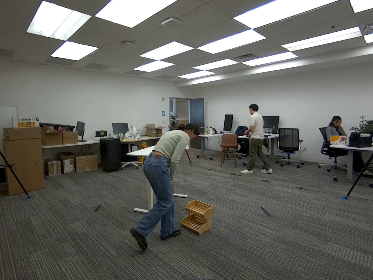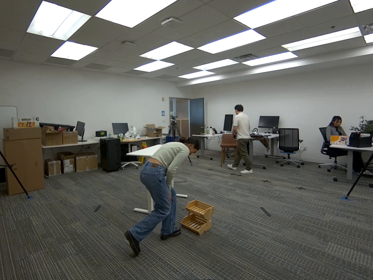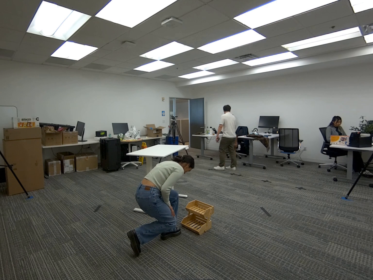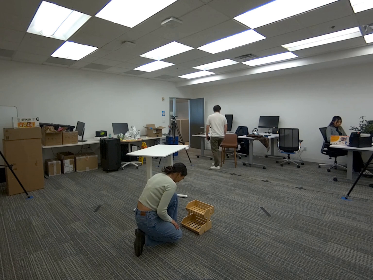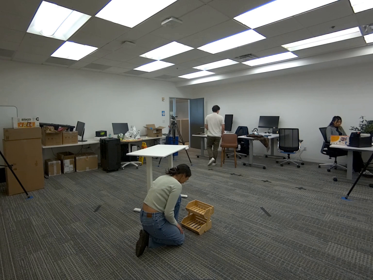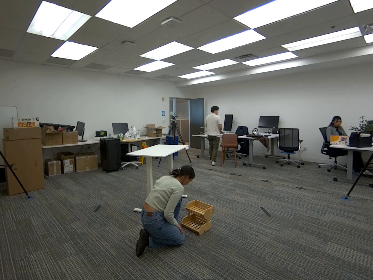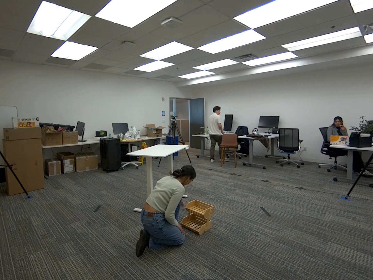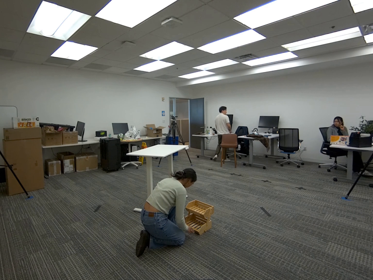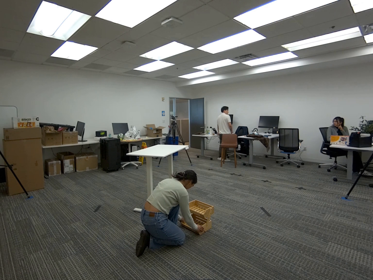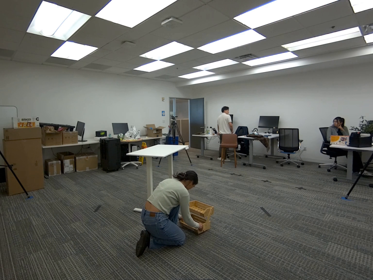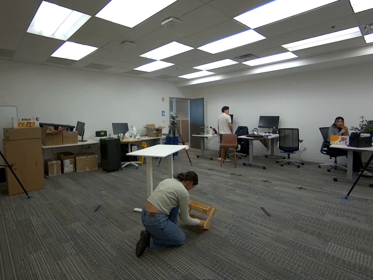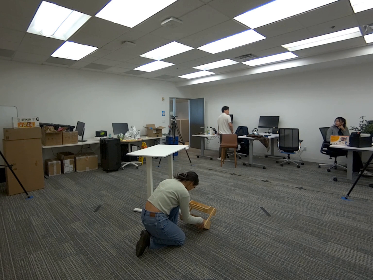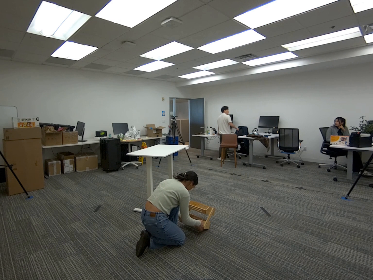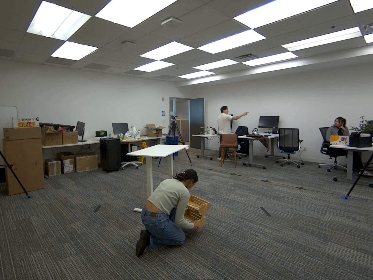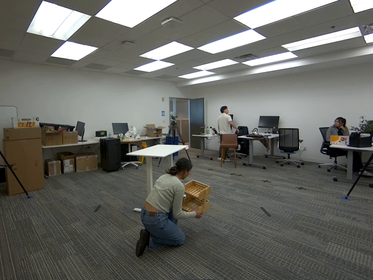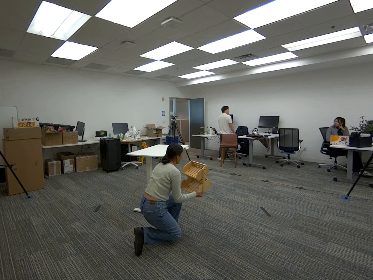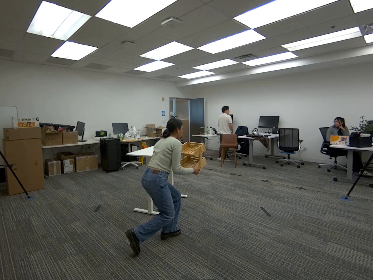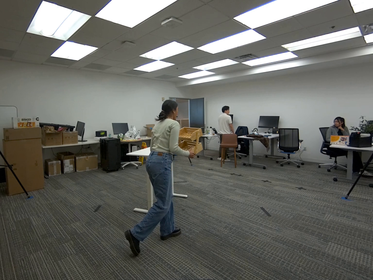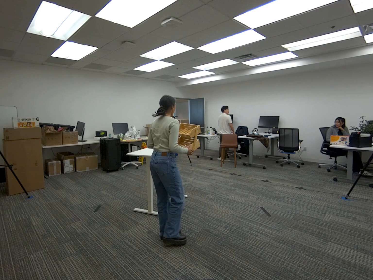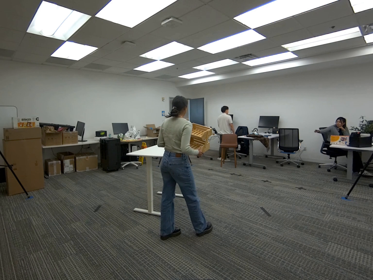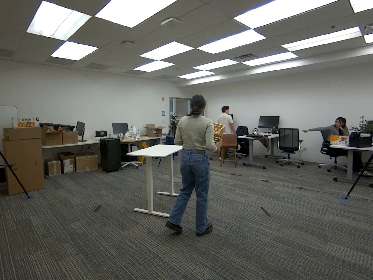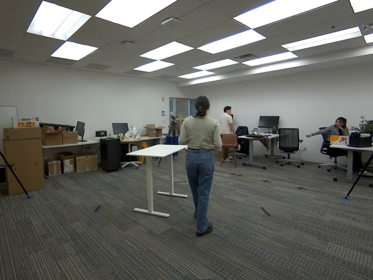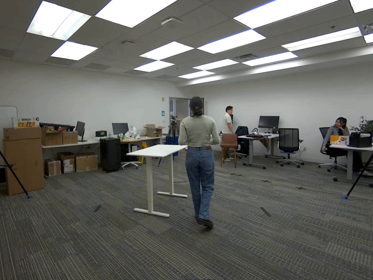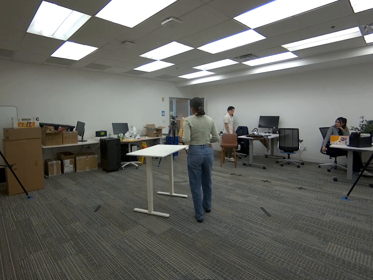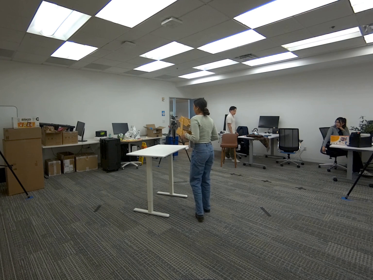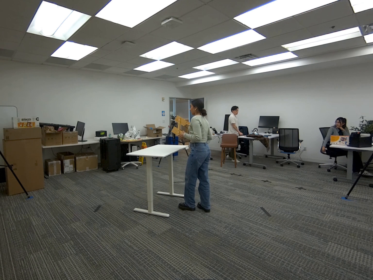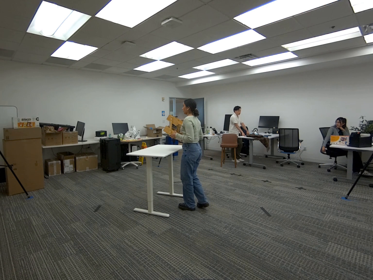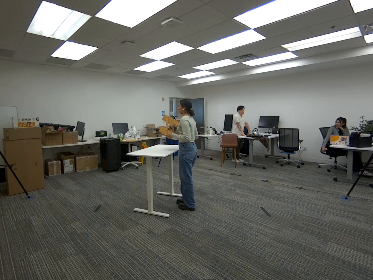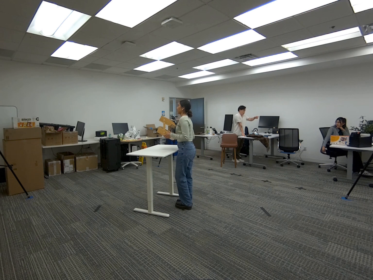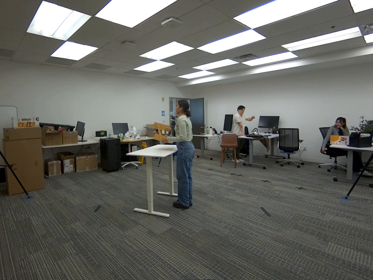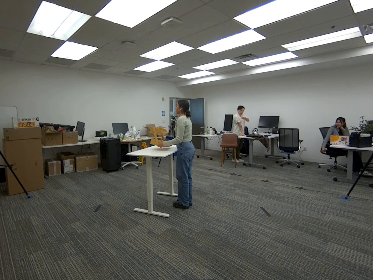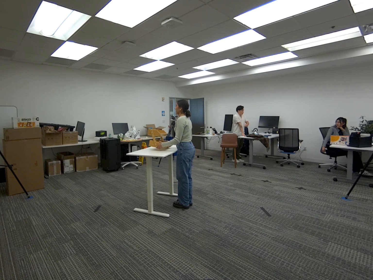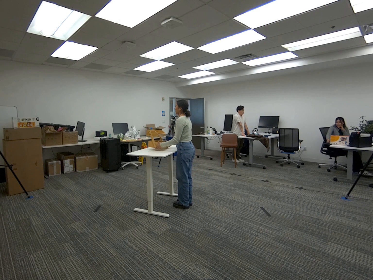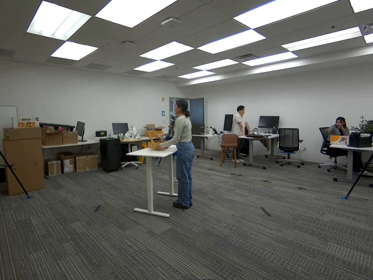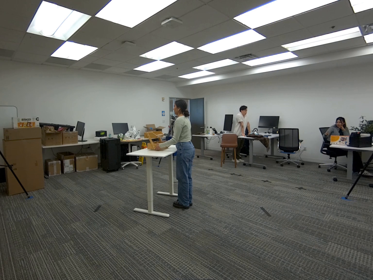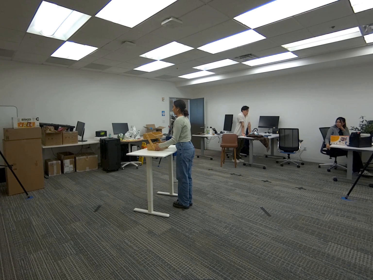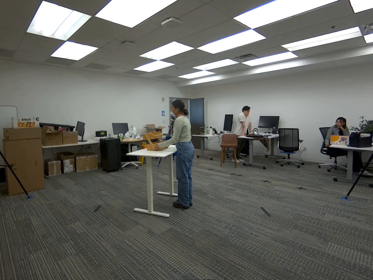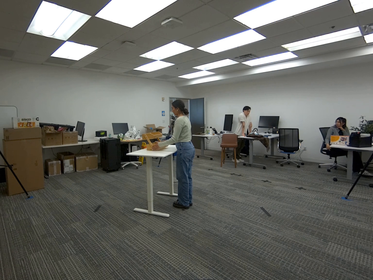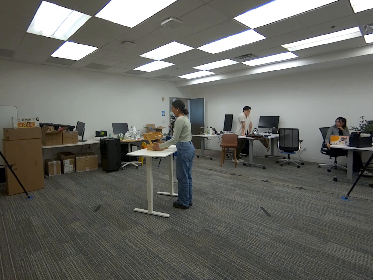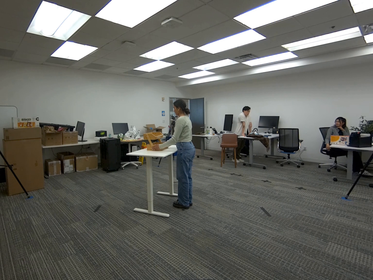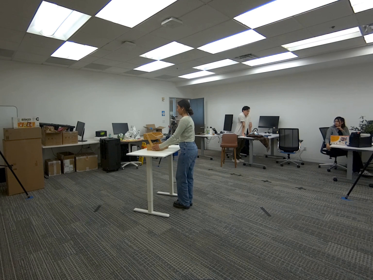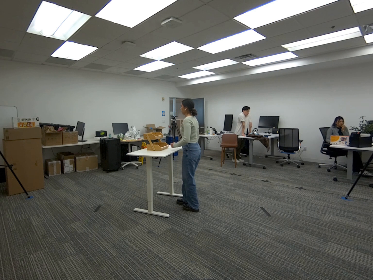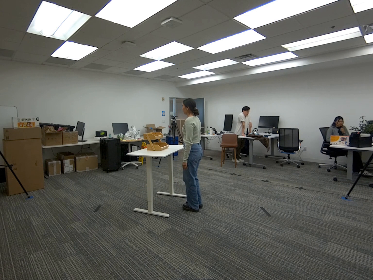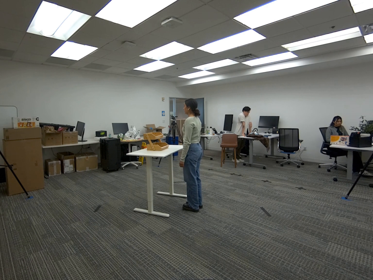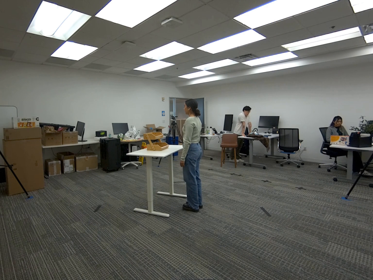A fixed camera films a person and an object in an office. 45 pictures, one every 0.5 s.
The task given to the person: Walk over to the wooden crate on the ground and pick up the wooden crate from the bottom shelf using both hands and place on the white desk.
